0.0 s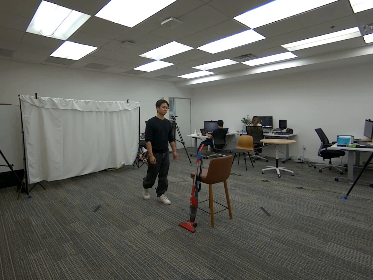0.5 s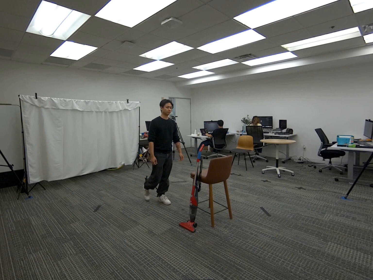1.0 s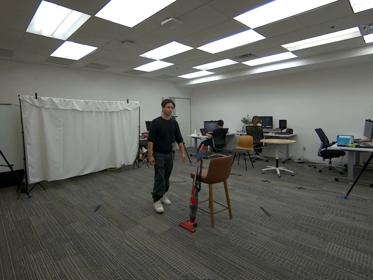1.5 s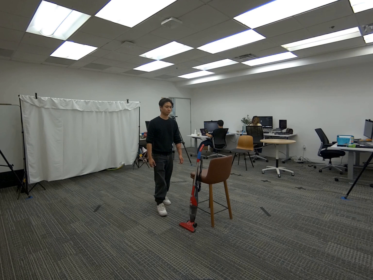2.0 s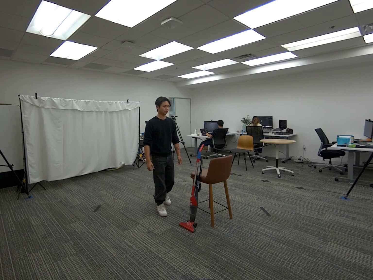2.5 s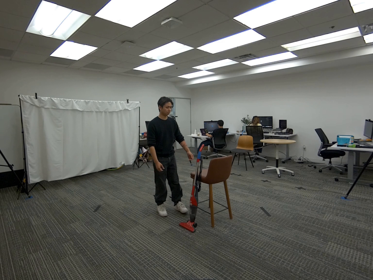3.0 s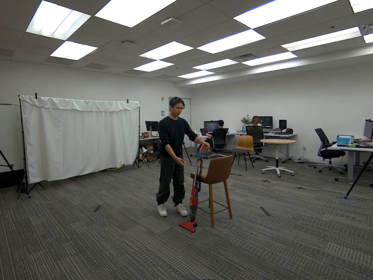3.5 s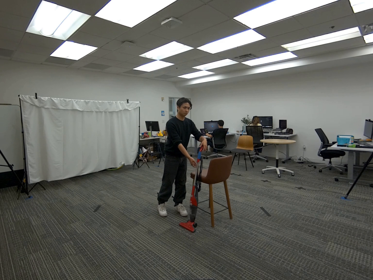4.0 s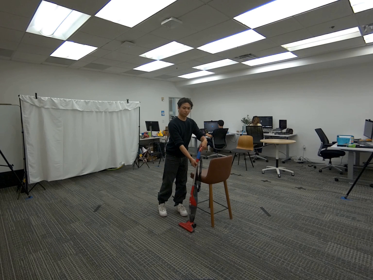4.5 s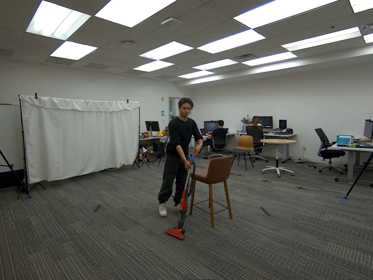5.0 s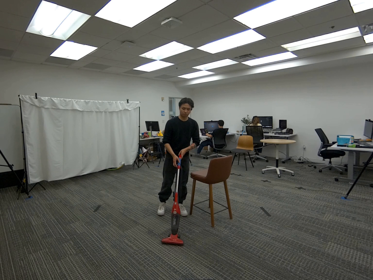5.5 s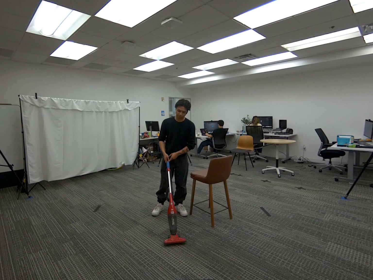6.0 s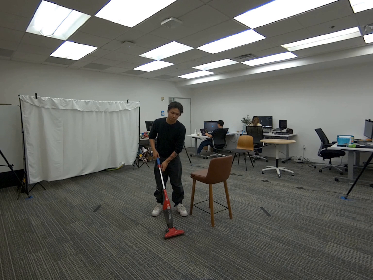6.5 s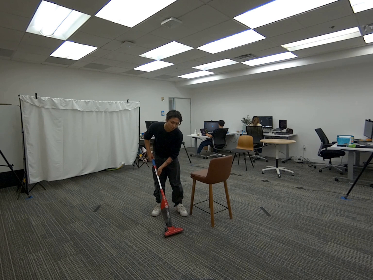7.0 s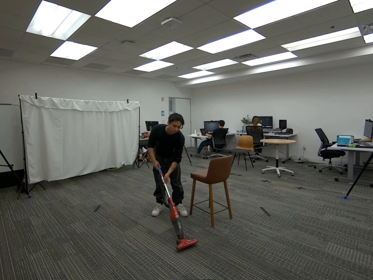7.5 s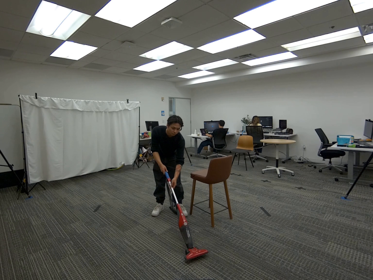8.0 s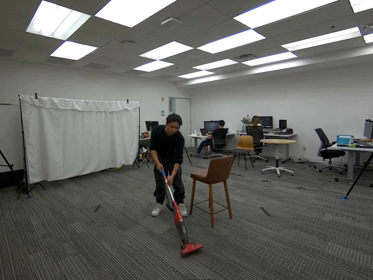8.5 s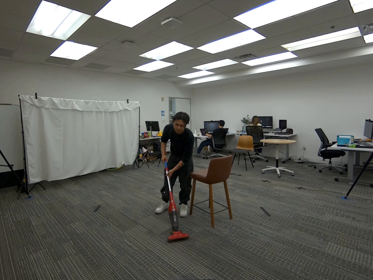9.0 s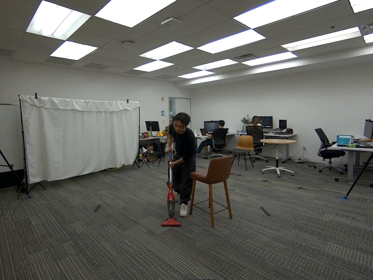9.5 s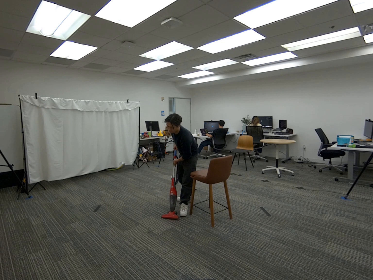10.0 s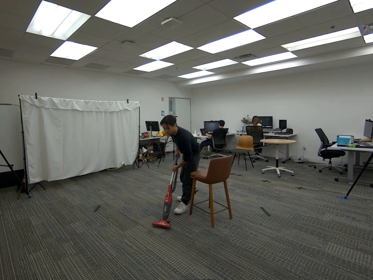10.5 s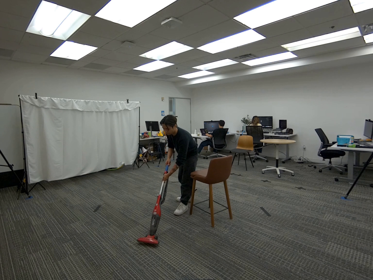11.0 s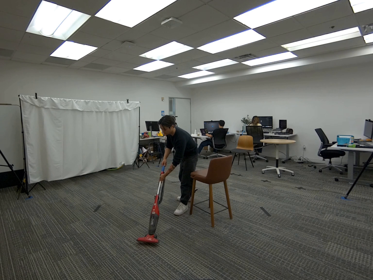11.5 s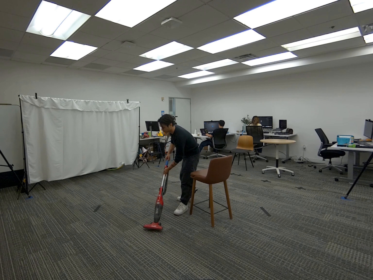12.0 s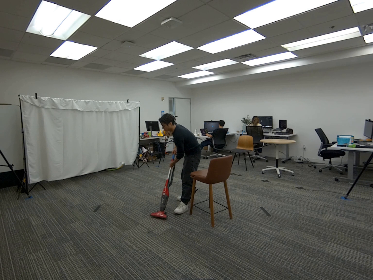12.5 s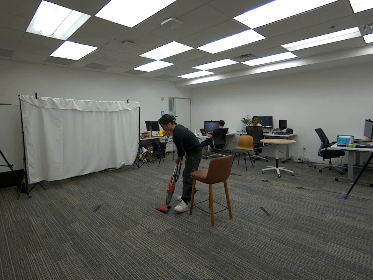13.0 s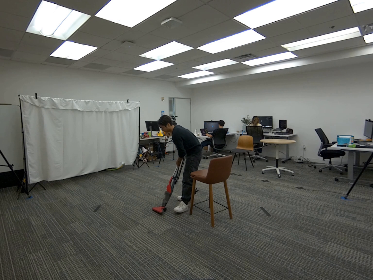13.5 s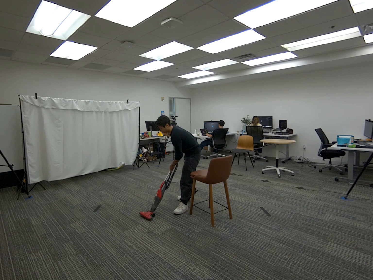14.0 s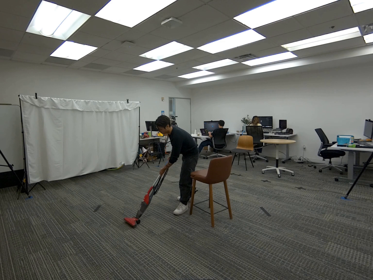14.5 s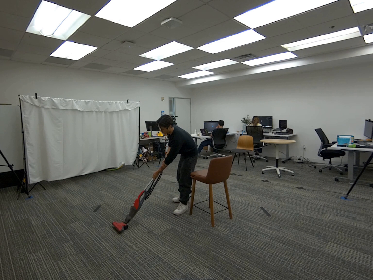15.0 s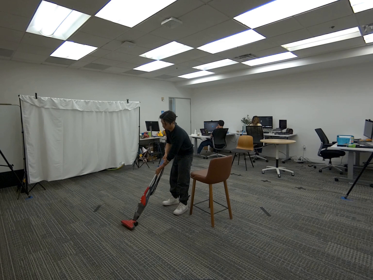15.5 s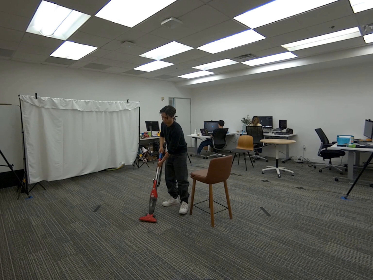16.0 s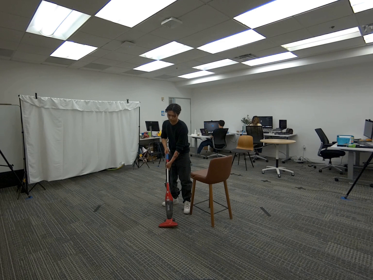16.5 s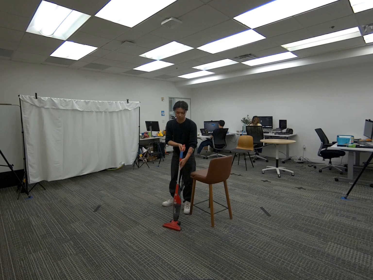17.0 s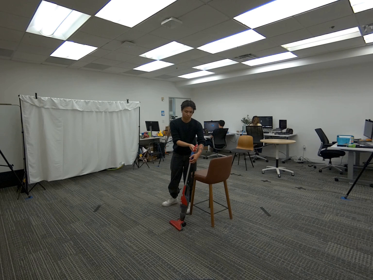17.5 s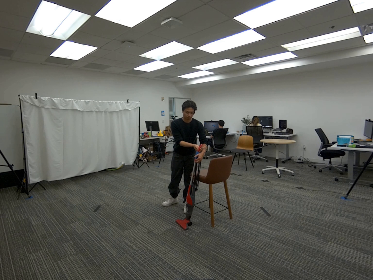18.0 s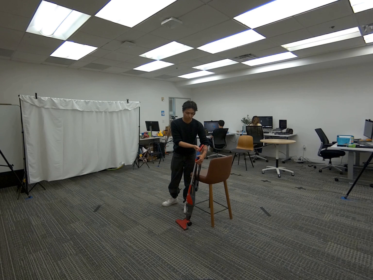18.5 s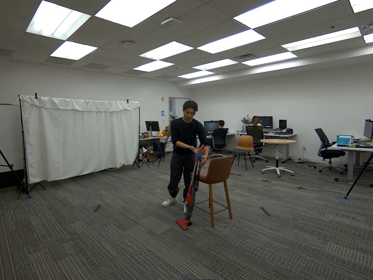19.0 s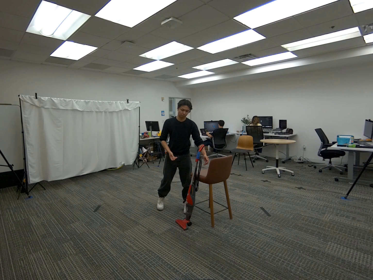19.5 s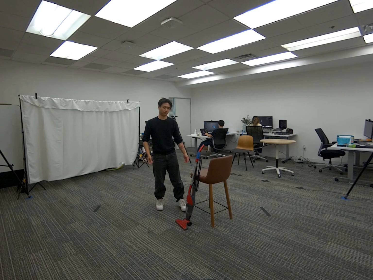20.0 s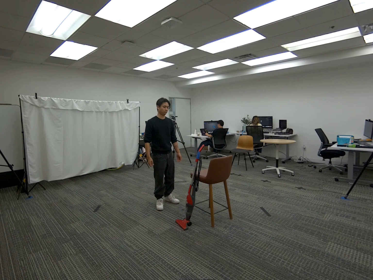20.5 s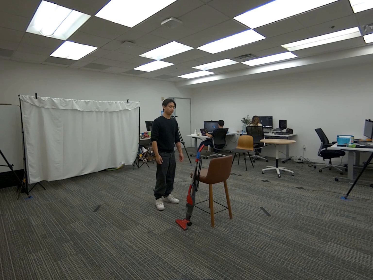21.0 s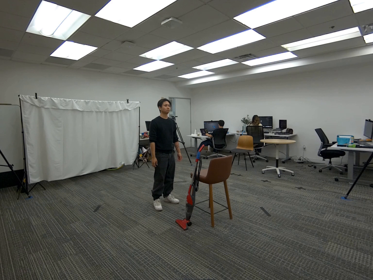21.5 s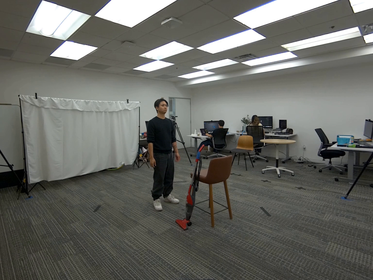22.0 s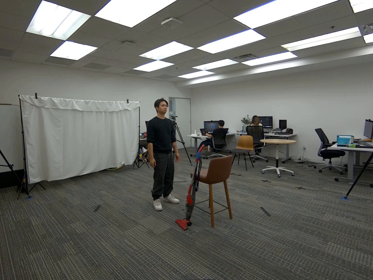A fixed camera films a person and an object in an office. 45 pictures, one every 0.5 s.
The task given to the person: Walk over to the vacuum leaning on the tall bar stool and using both hands to pick up the vacuum proceed to hold the vacuum infront of you and perform vacuum motions towards you. Place vacuum leaning on the tall bar stool when complete.
